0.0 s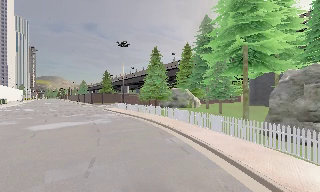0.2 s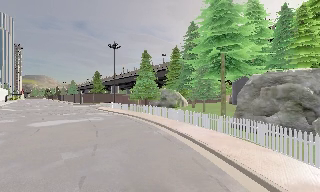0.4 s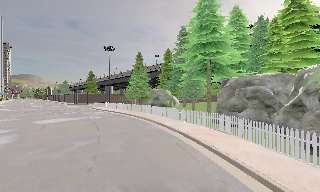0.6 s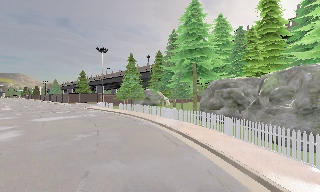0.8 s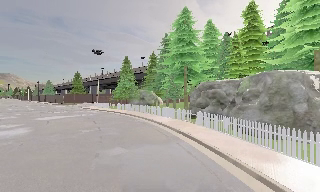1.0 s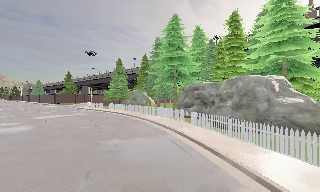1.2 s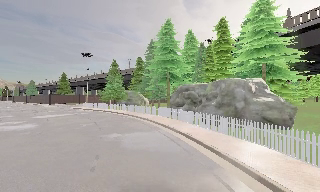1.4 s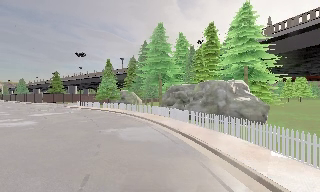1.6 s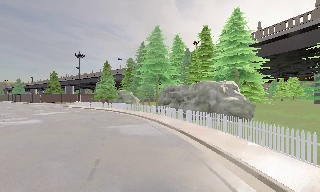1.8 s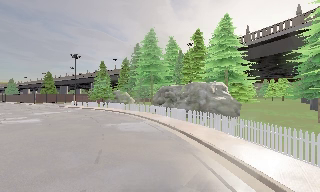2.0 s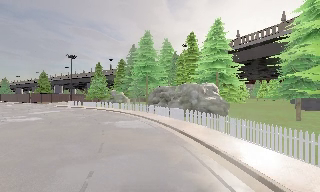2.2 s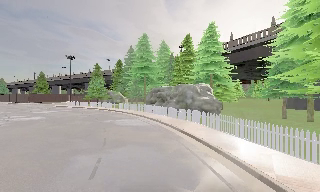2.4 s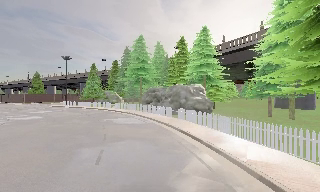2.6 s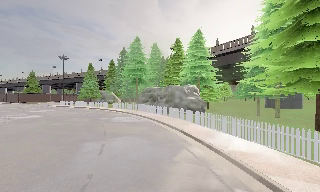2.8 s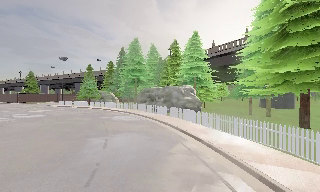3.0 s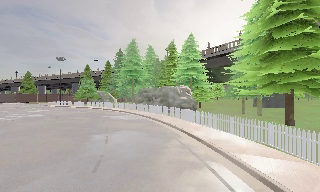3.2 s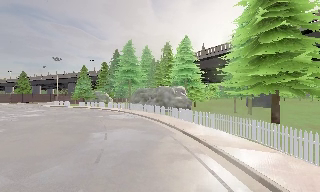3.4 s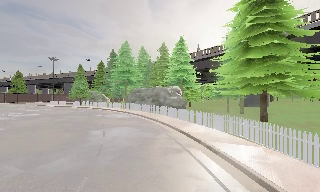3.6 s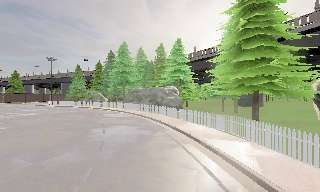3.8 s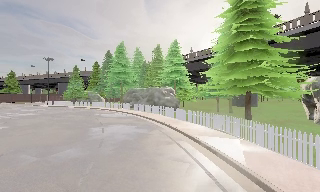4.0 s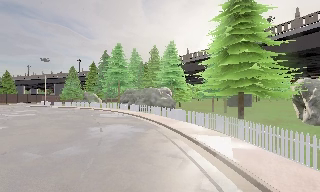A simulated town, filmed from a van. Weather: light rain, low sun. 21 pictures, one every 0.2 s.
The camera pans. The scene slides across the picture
to the left.
The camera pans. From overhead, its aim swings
clockwise.
0.0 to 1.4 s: The camera pans to its right, which is clockwise from overhead, by about 20 degrees. It travels backward, about 11 m, so what stands in front gets smaller.
1.4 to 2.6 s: The camera travels backward, about 6 m, so what stands in front gets smaller.
2.6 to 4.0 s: The camera travels backward, about 4.5 m, so what stands in front gets smaller. It loses speed.
The film runs backward here.
